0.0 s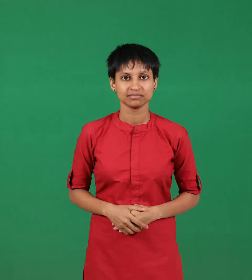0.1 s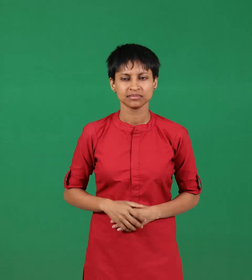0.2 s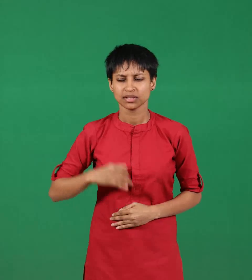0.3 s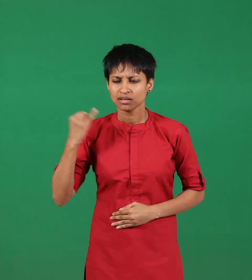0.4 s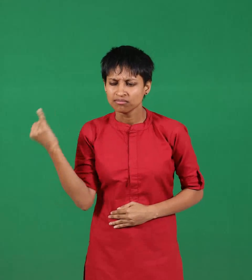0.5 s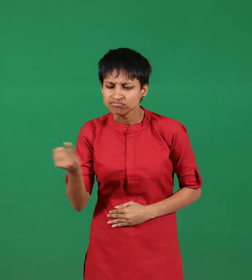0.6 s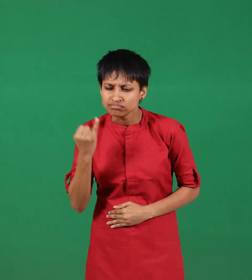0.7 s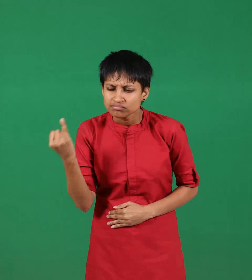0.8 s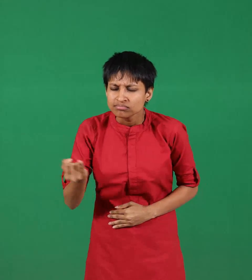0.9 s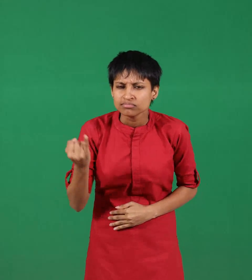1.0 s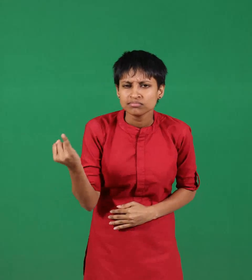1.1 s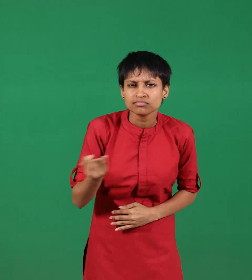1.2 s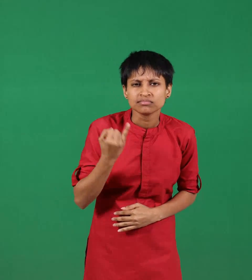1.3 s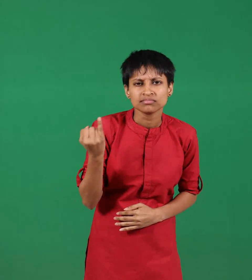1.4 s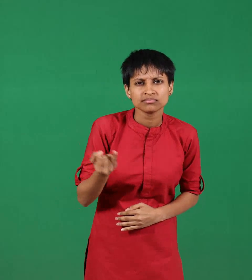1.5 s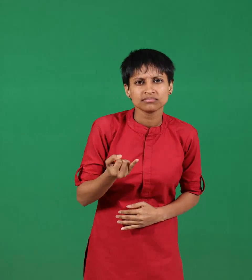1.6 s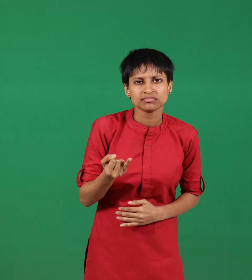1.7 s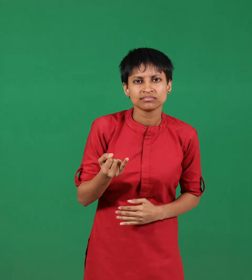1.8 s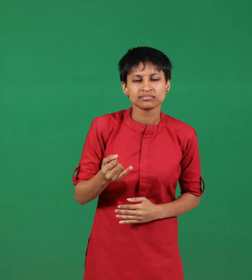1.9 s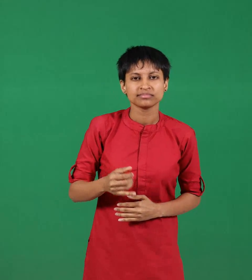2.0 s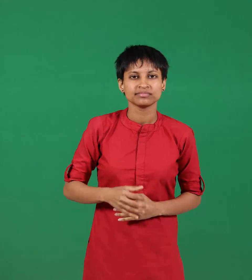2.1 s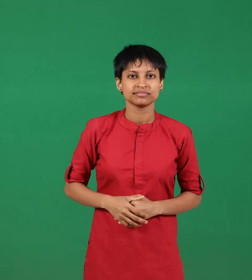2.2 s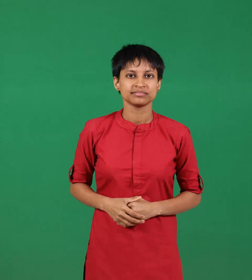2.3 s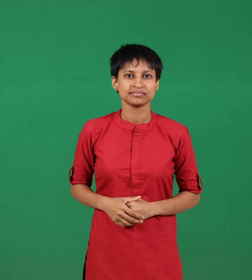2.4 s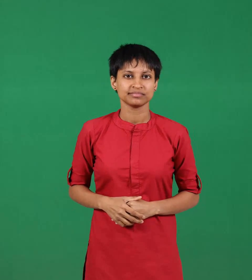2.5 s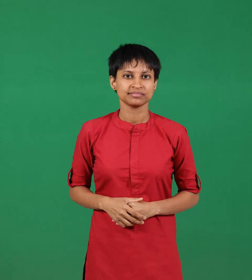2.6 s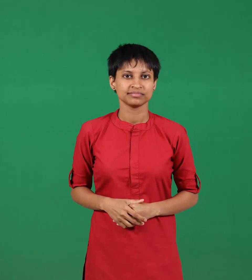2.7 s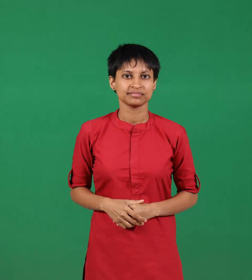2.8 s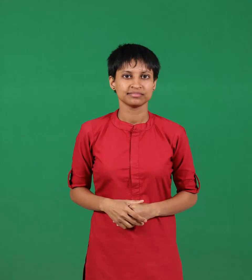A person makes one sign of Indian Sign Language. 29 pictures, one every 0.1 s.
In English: find
